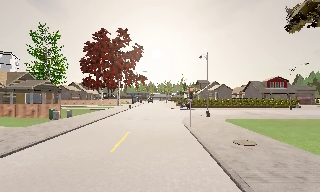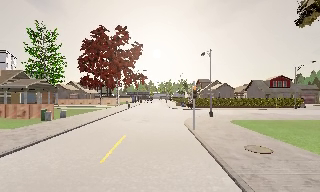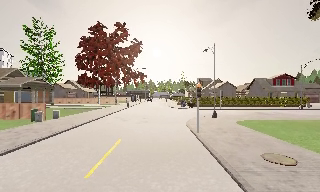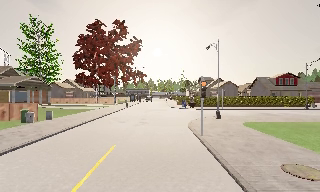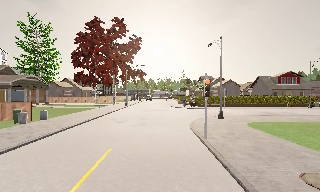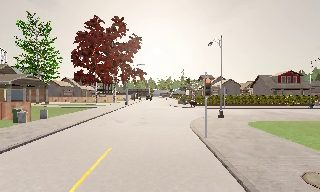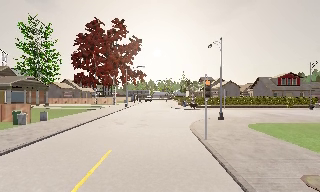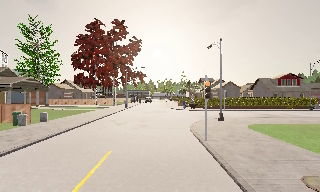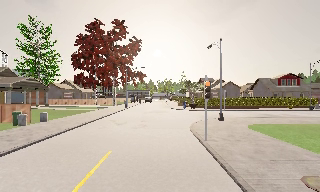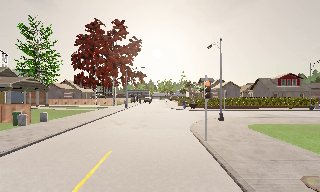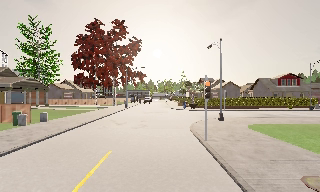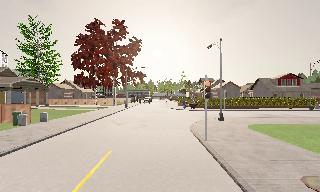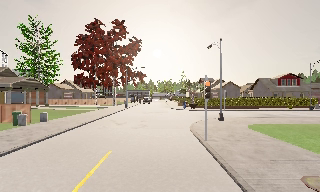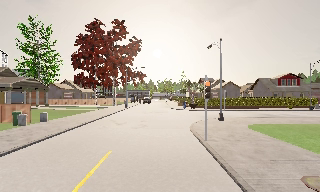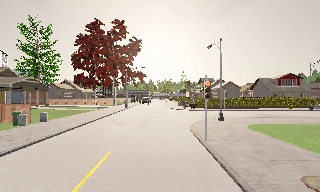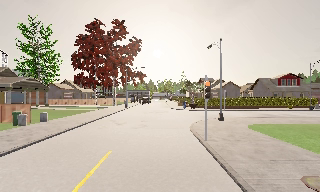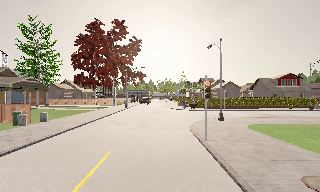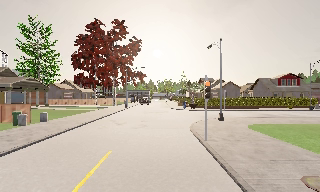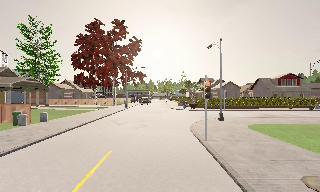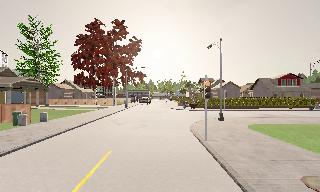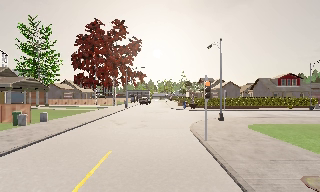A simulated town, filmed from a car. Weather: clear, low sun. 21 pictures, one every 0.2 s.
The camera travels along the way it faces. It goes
forward.
0.0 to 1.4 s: The camera travels forward, about 4 m, so what stands in front looms larger. It loses speed.
1.4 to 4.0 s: The camera keeps its place and its aim.
The film runs forward here.
